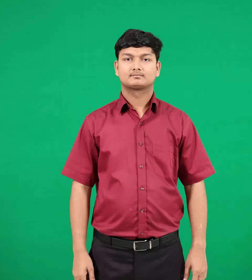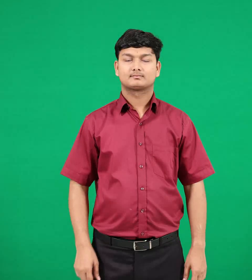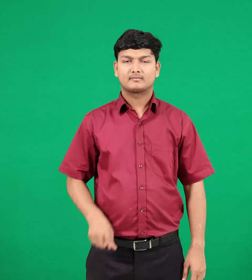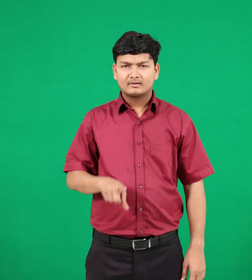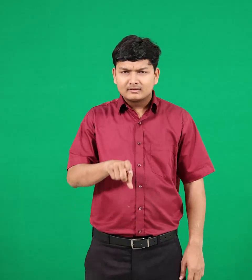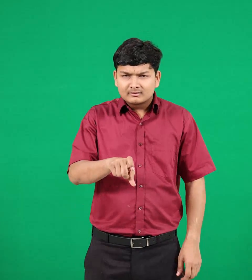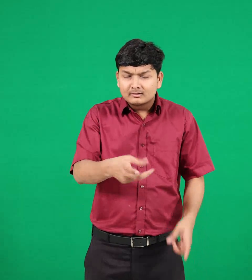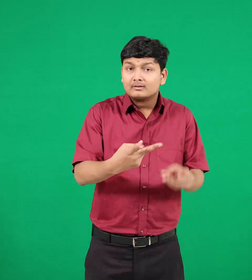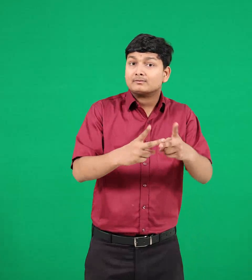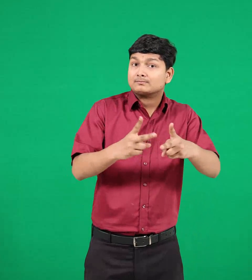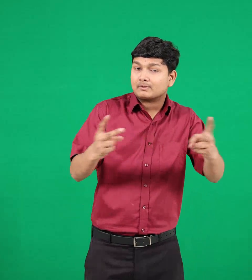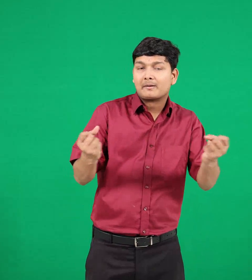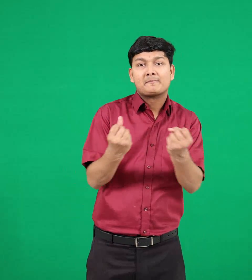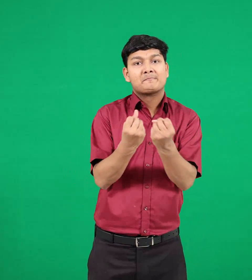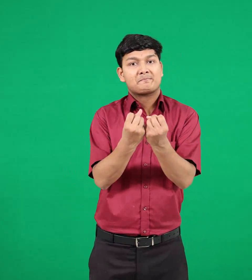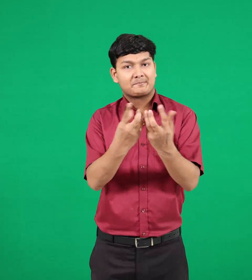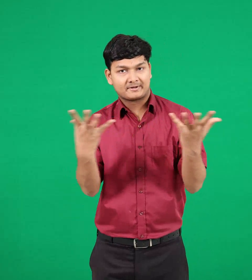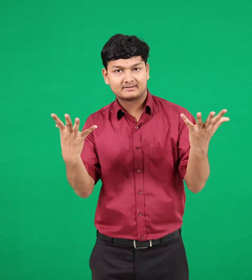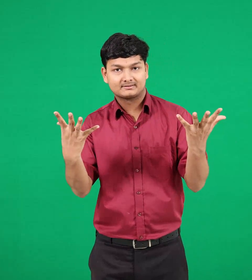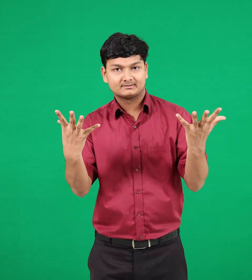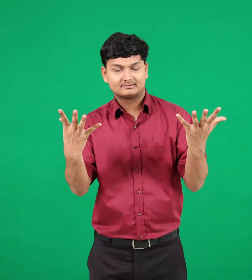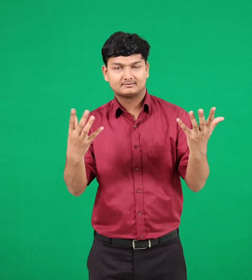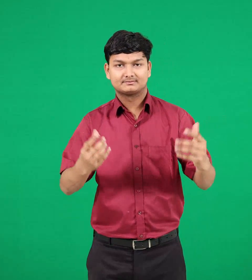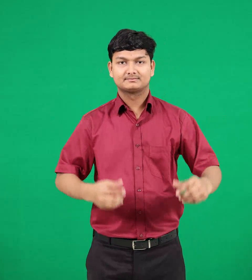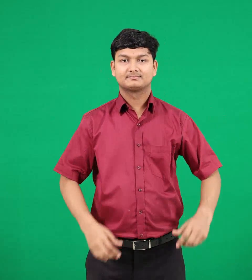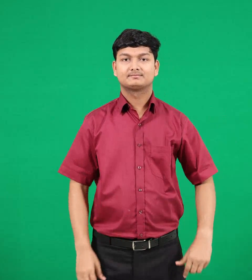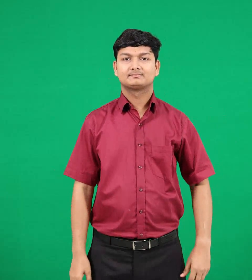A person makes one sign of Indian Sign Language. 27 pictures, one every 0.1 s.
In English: insects
